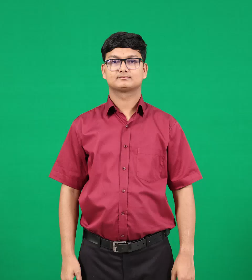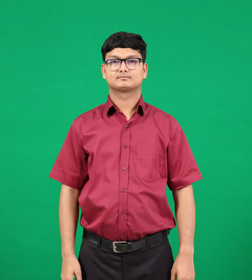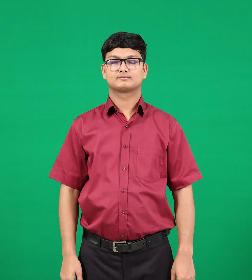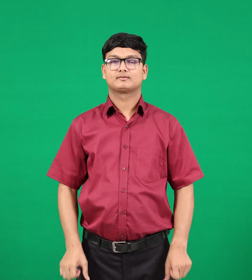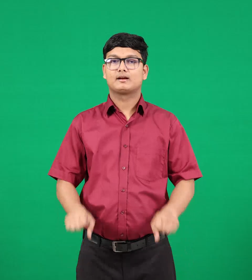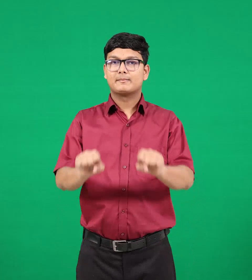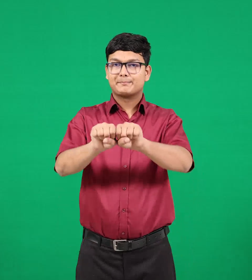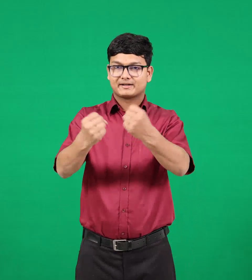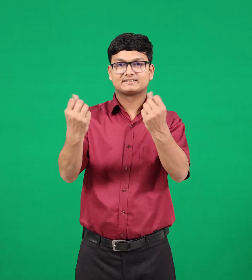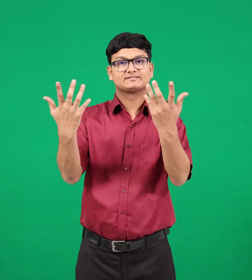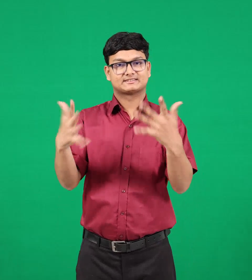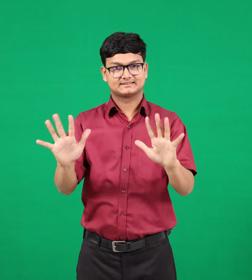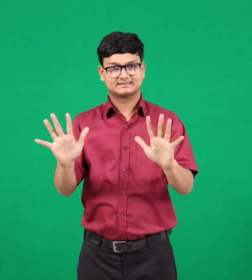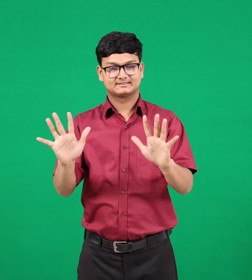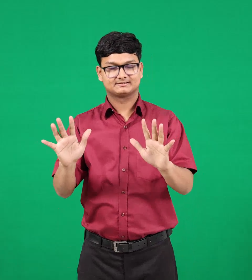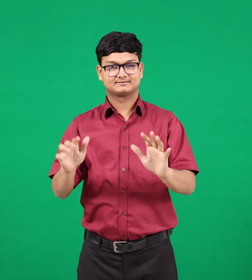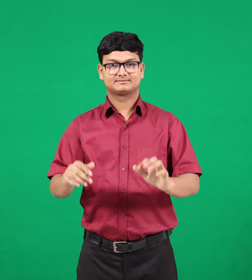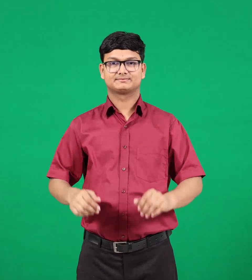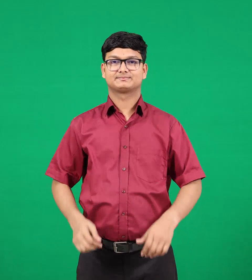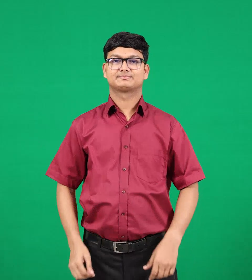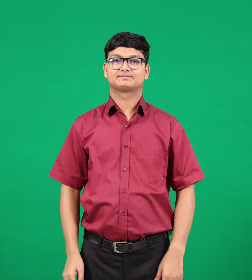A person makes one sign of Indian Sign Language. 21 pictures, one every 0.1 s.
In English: broke
